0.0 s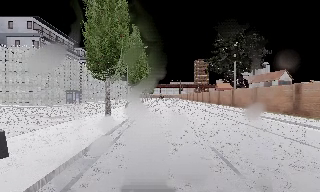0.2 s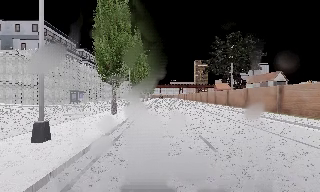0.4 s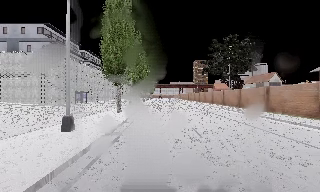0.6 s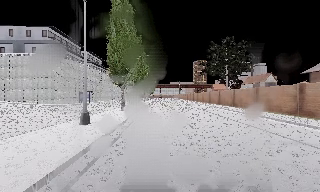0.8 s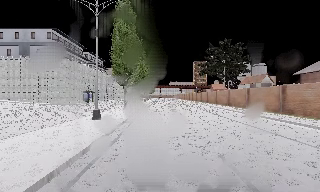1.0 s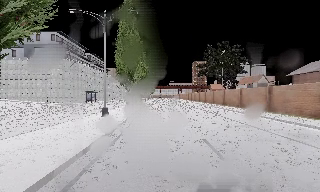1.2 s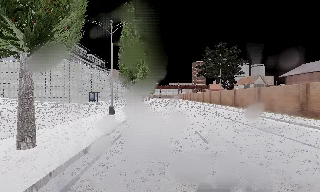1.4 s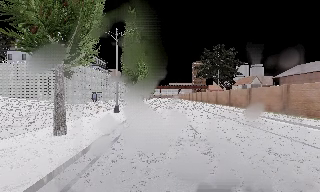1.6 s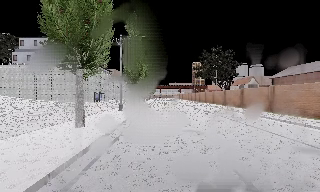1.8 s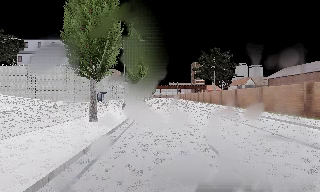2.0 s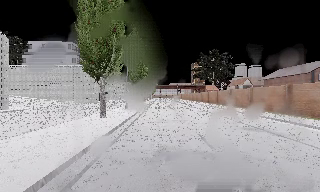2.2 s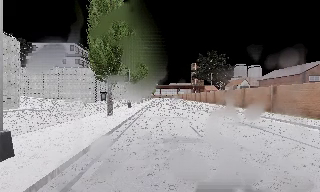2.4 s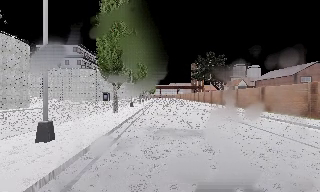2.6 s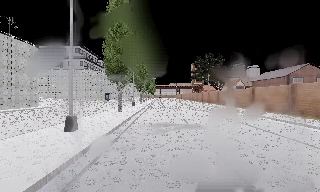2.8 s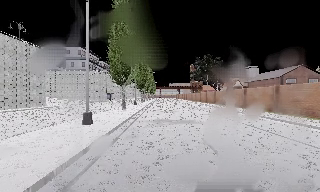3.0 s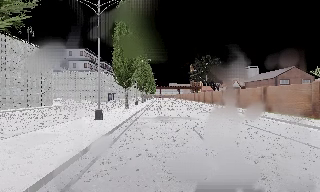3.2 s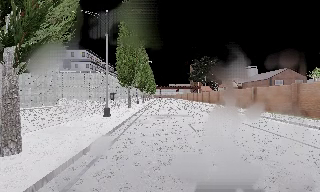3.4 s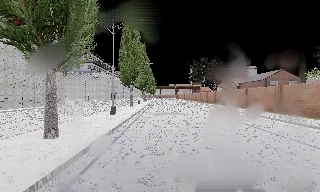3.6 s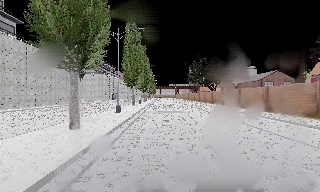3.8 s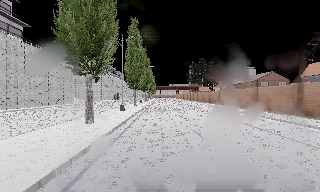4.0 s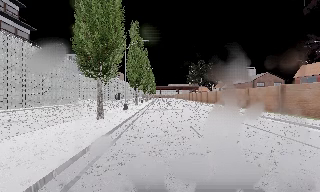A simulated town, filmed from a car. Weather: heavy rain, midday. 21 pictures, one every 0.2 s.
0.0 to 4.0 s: The camera travels backward, about 35 m, so what stands in front gets smaller.
The film runs backward here.
